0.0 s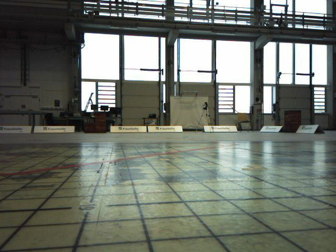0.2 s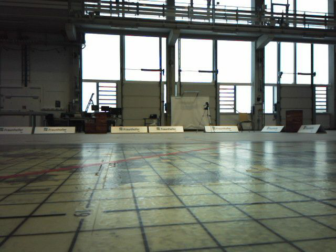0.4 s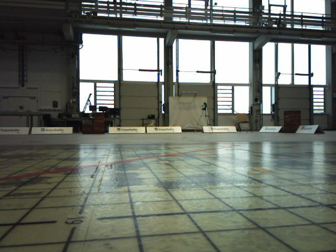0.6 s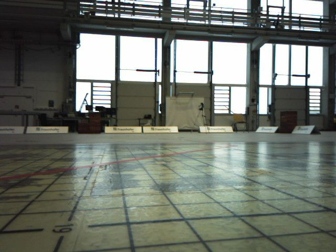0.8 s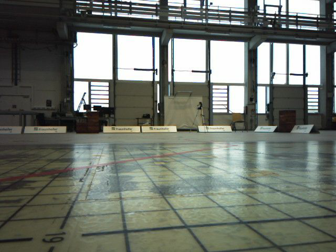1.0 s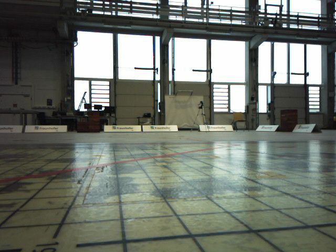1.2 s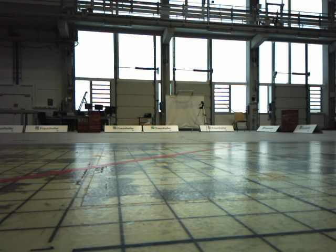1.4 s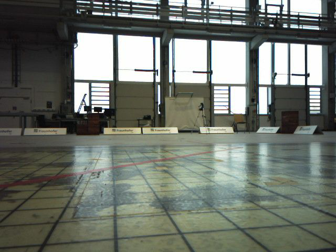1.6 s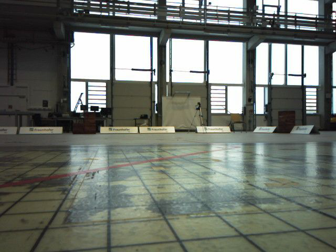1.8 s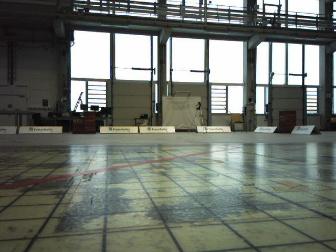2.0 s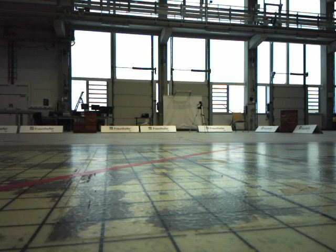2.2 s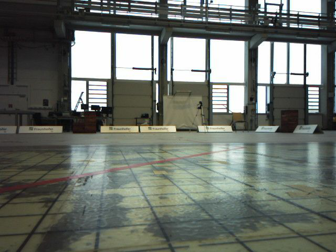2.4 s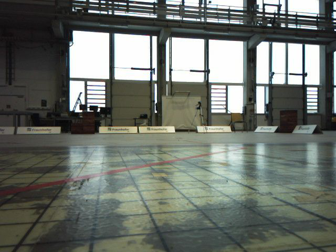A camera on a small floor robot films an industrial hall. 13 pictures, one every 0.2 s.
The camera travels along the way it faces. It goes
forward.
0.0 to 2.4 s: The camera travels forward, about 0.5 m, so what stands in front looms larger.
The film runs forward here.
